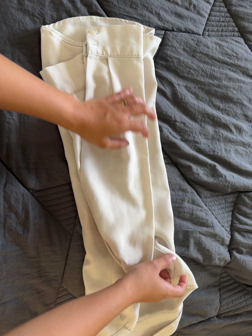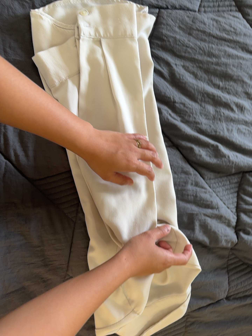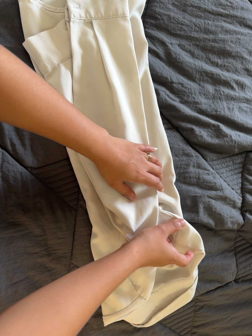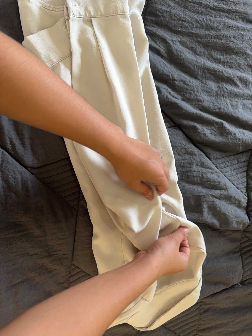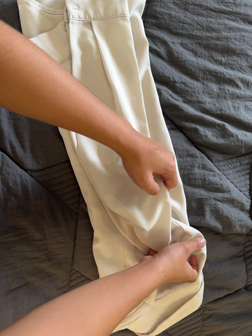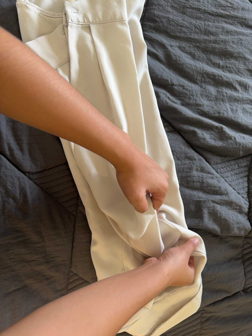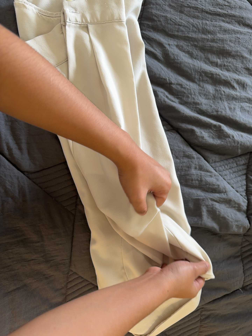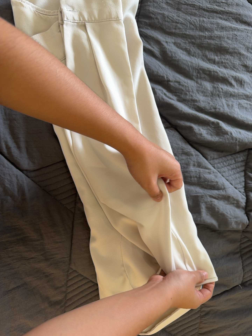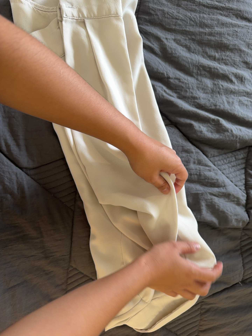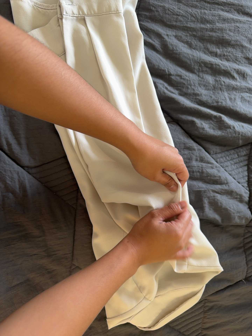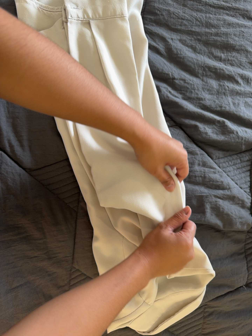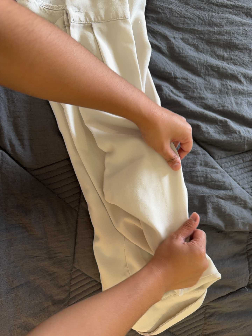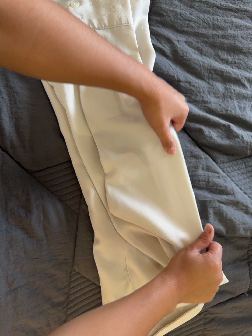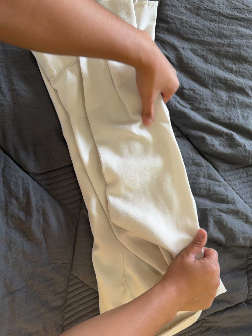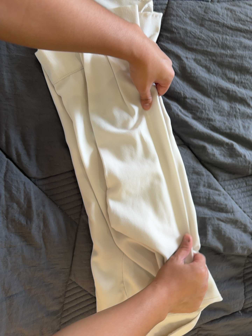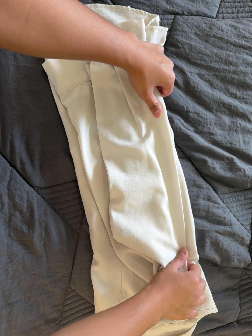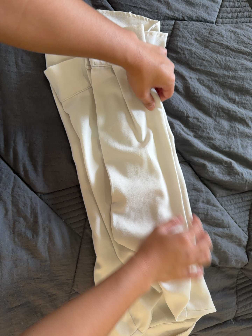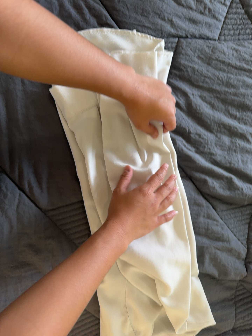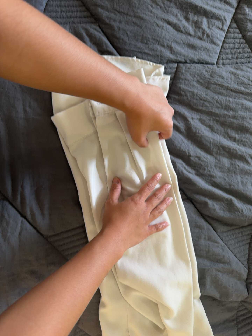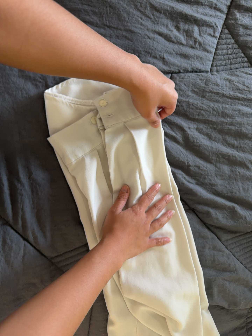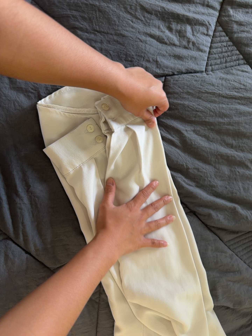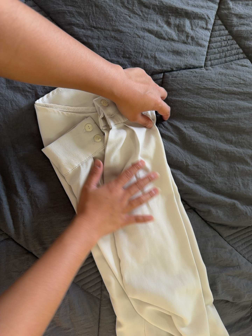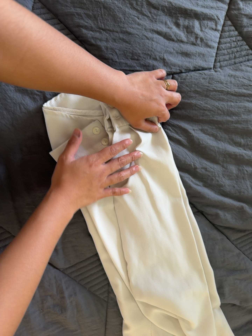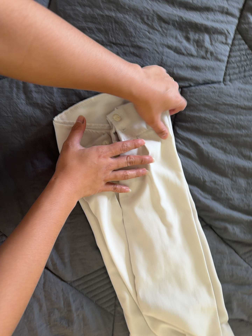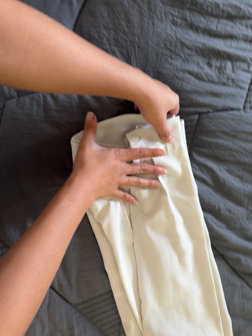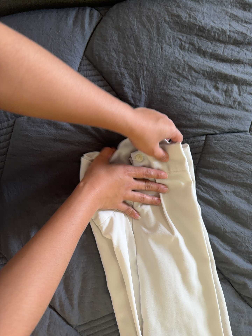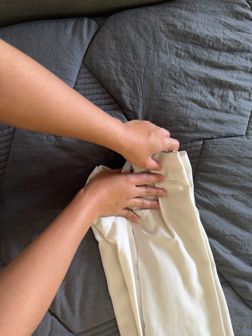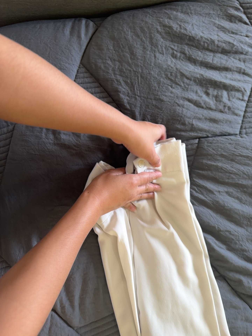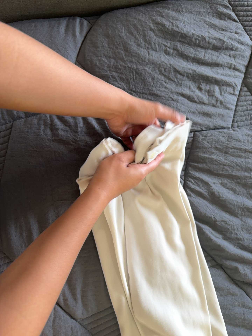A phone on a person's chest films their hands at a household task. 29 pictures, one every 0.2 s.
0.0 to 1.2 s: The camera shifts only a little, or ends up much as it began.
1.2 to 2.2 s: The camera keeps its place and its aim.
2.2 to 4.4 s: The camera travels toward the top of its view, about 20 cm, so close, fixed things drift downward.
4.4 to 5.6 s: The camera's aim tips toward the top of its view by about 10 degrees, and the scene shifts downward.
The film runs forward here.
